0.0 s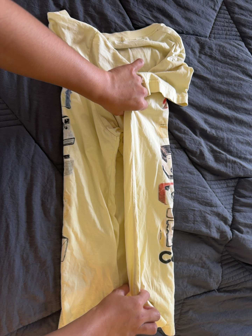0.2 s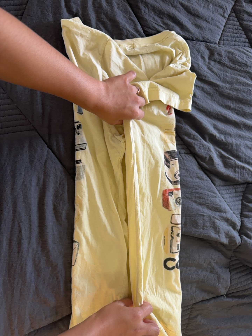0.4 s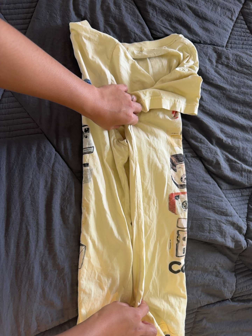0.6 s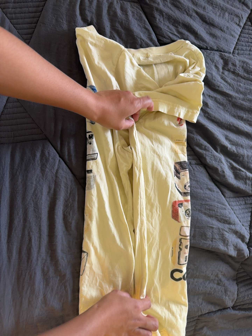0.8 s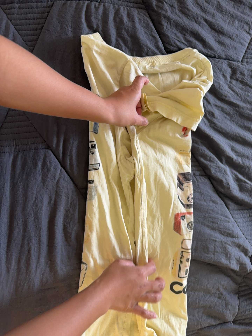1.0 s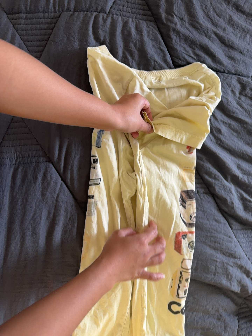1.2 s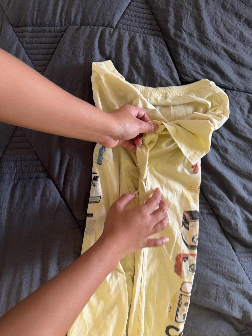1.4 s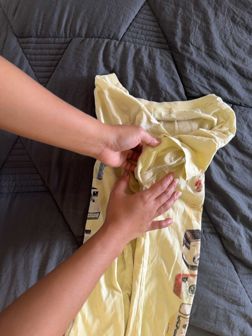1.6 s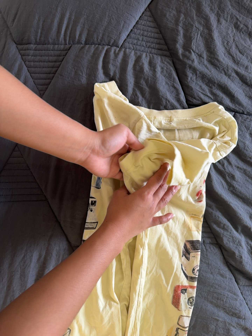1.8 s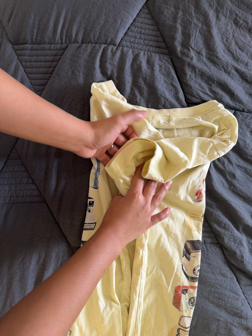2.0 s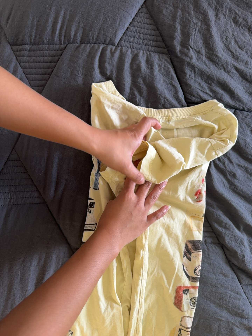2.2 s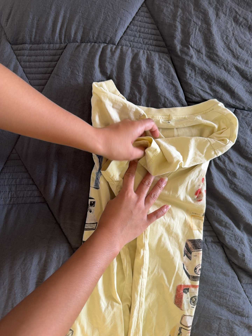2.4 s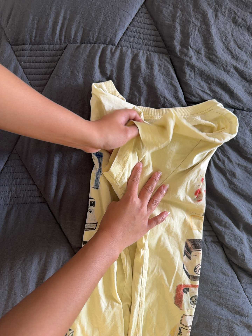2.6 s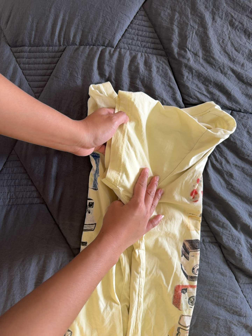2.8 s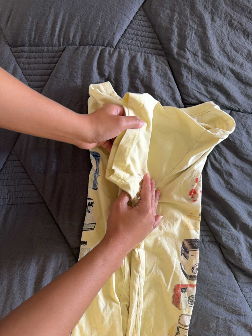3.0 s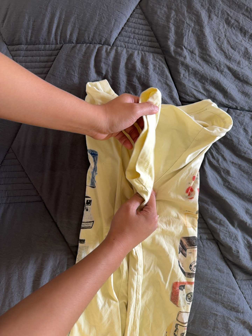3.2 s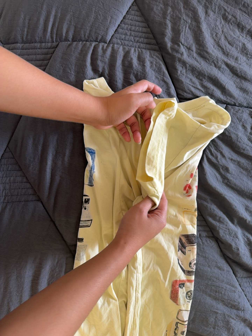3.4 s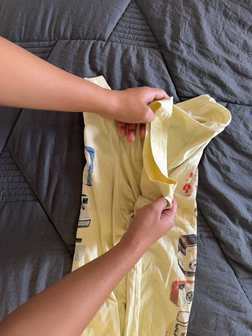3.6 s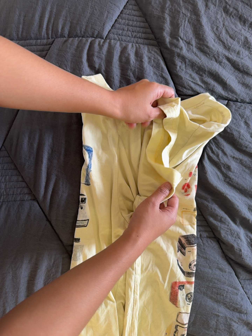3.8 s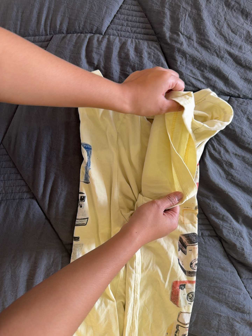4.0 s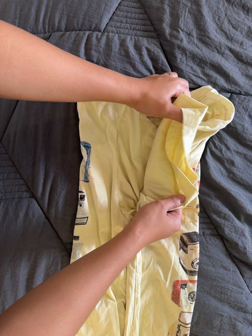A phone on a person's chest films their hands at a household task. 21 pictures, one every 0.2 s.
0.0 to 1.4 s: The camera travels toward the top of its view, about 14 cm, so close, fixed things drift downward. It rolls about its line of sight by about 10 degrees, and the scene rotates clockwise.
1.4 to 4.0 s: The camera shifts only a little, or ends up much as it began.
The film runs forward here.
